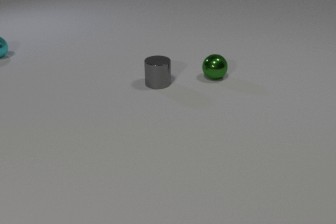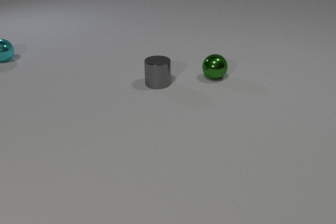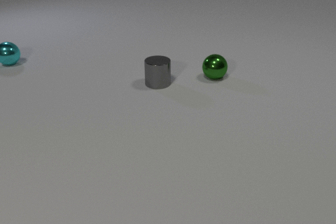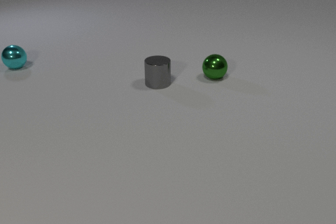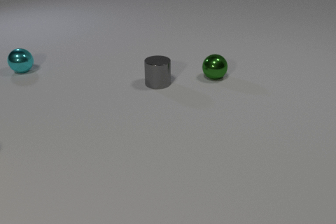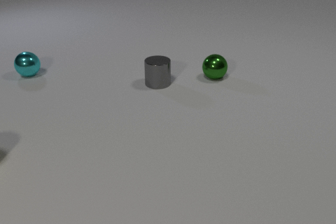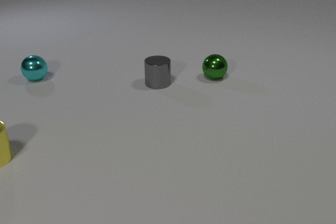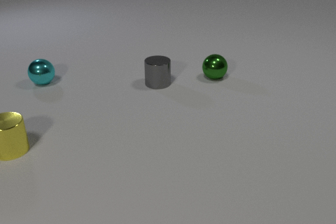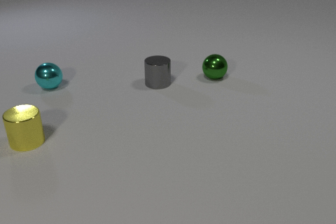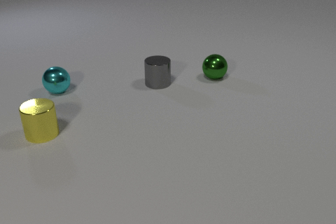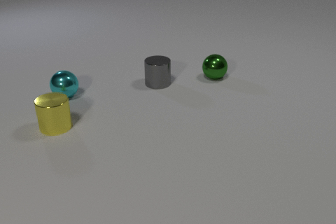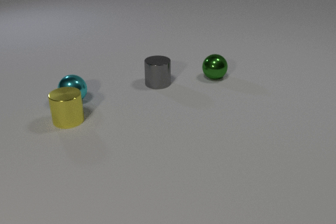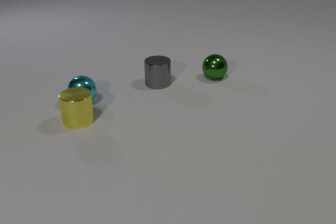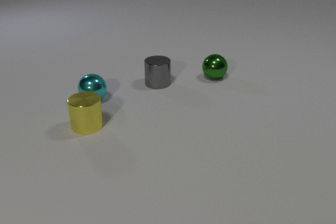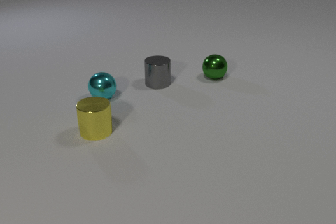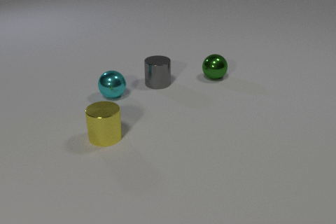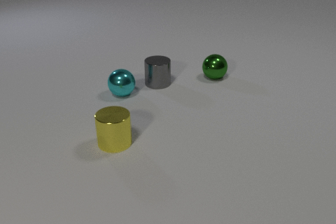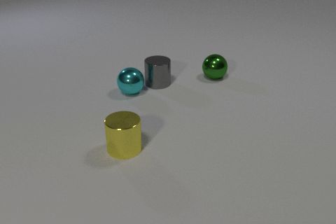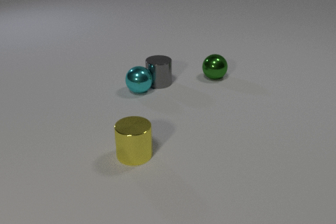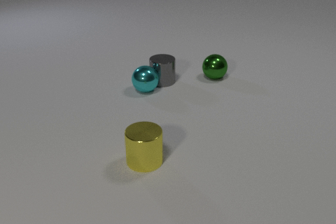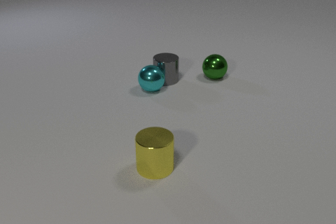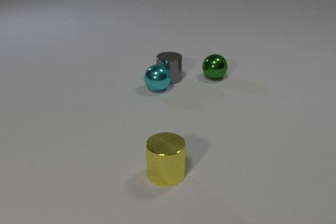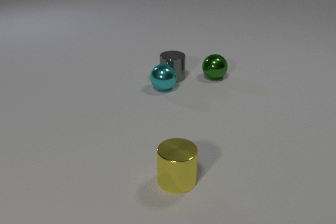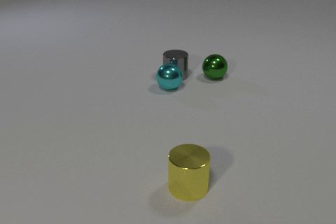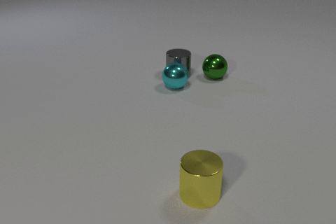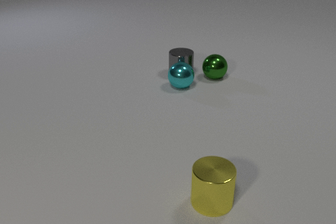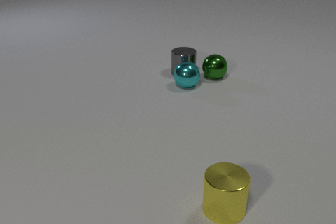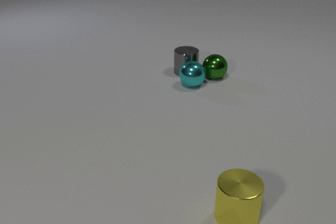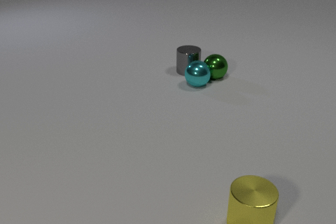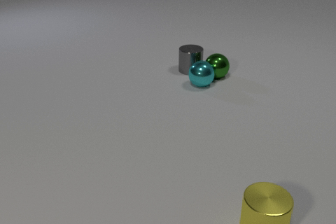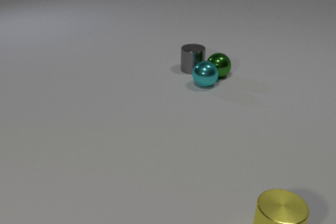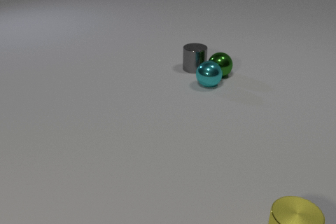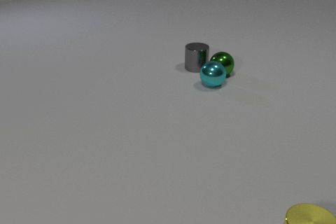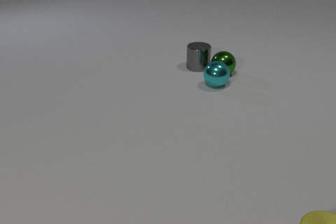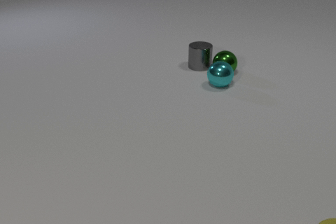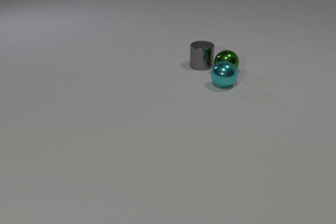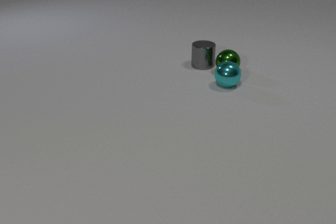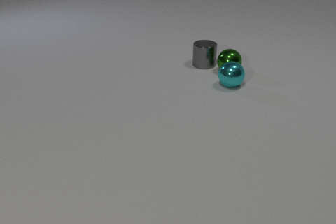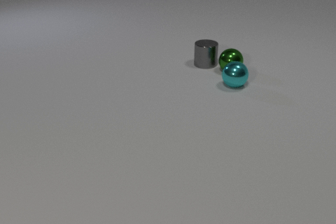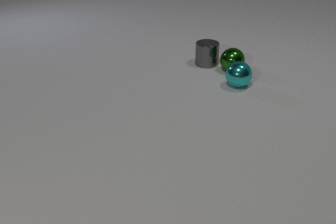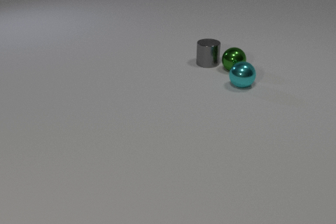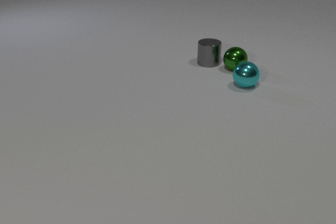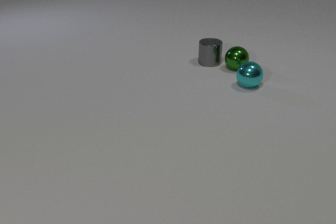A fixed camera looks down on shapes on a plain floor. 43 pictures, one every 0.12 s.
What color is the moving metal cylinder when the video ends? gray.
What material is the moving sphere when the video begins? metal.
What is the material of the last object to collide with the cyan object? metal.
0.00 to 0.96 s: The cyan metal sphere rolls toward the camera and to the right. The yellow metal cylinder comes in at the left edge, slides to the right and away from the camera.
0.96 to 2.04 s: The cyan metal sphere rolls to the right. The yellow metal cylinder slides to the right. The cyan metal sphere and the yellow metal cylinder collide.
2.04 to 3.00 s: The cyan metal sphere rolls to the right. The yellow metal cylinder slides to the right and toward the camera. The gray metal cylinder slides to the right and away from the camera. The cyan metal sphere and the gray metal cylinder collide.
3.00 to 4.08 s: The cyan metal sphere rolls to the right. The yellow metal cylinder slides to the right and toward the camera. The gray metal cylinder slides away from the camera and to the right. The green metal sphere rolls away from the camera and to the right. The cyan metal sphere and the green metal sphere collide.
4.08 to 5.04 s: The cyan metal sphere rolls to the right. The yellow metal cylinder leaves at the bottom edge. The gray metal cylinder slides away from the camera and to the right. The green metal sphere rolls away from the camera and to the right.
